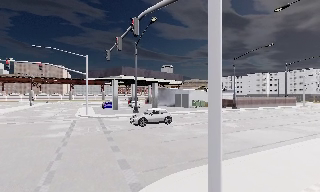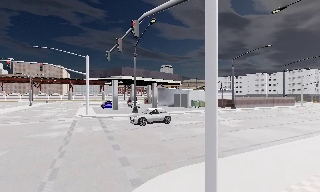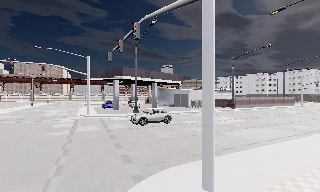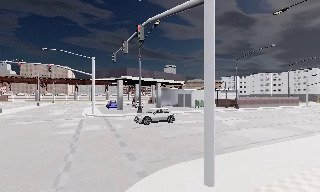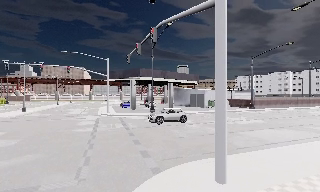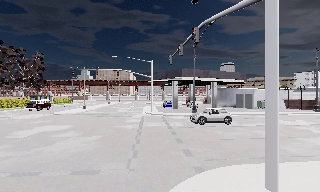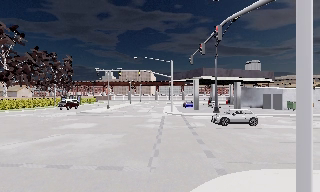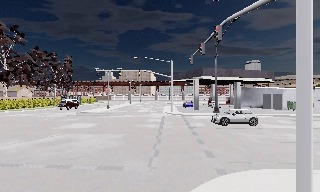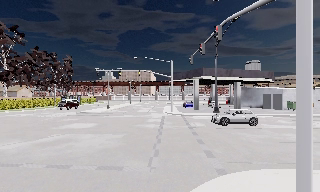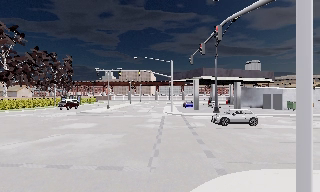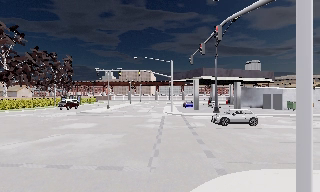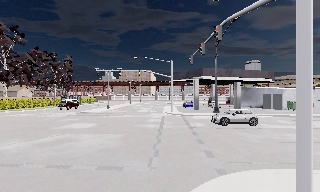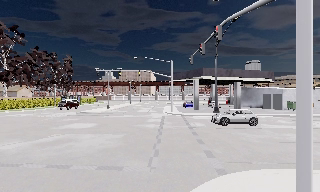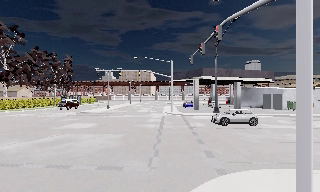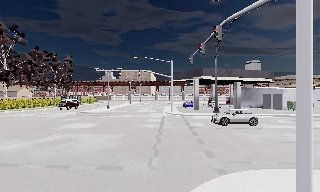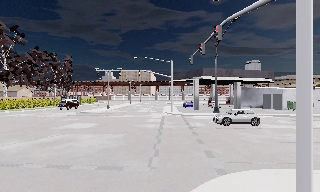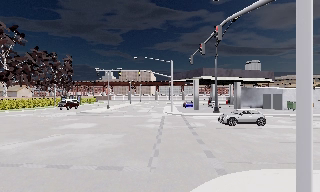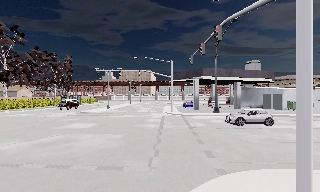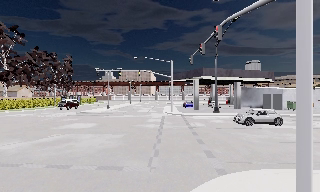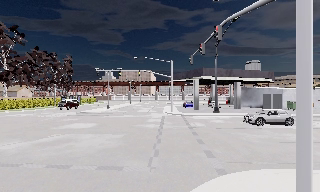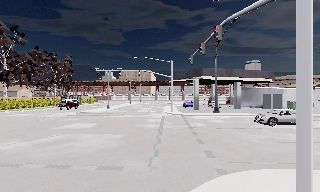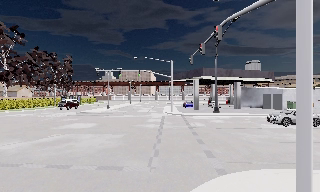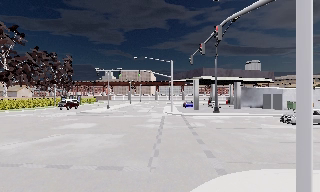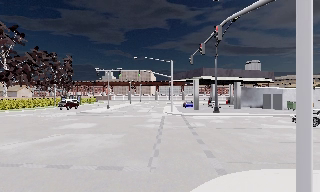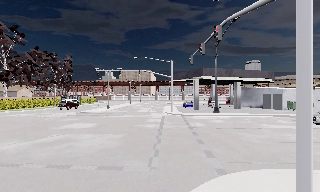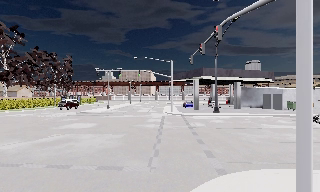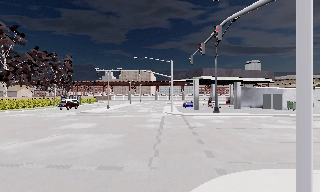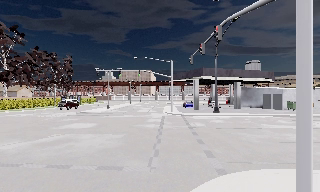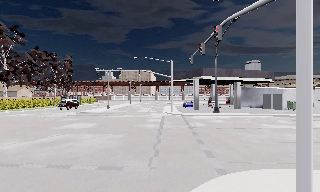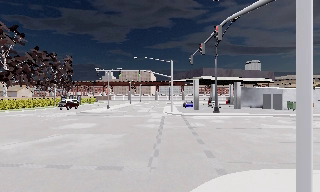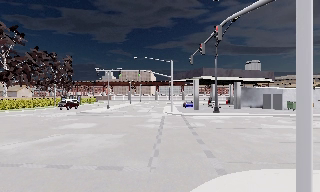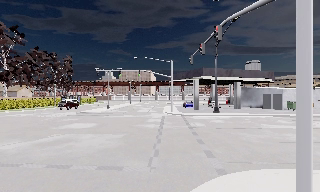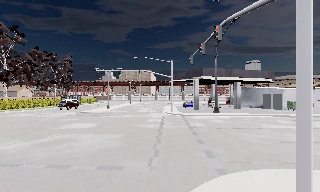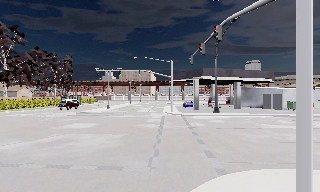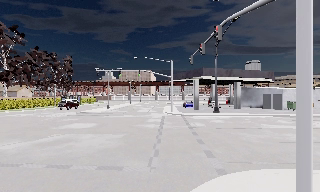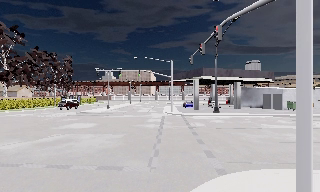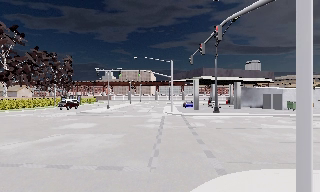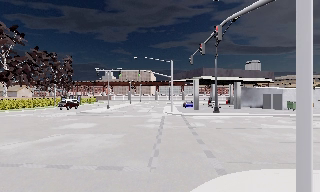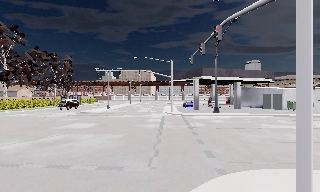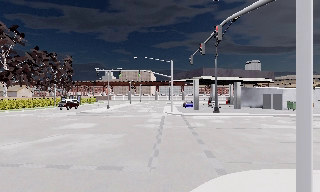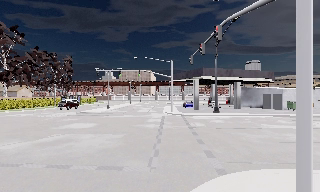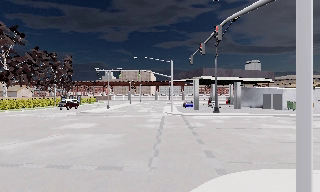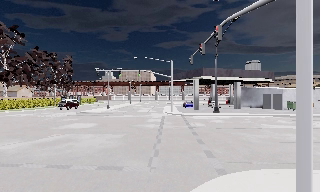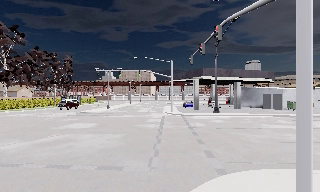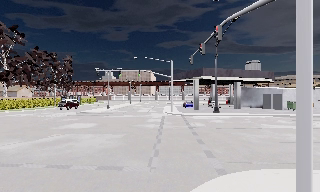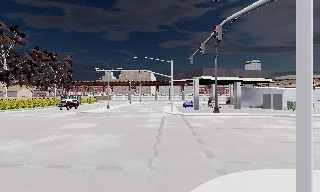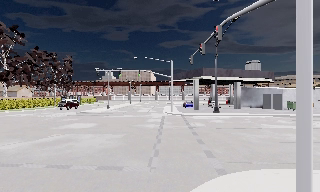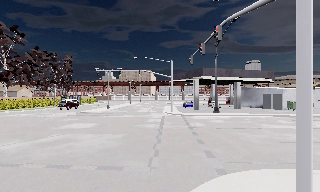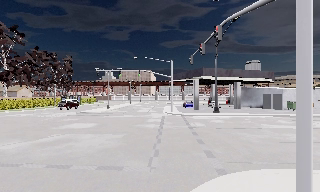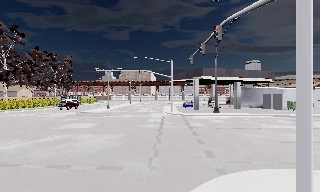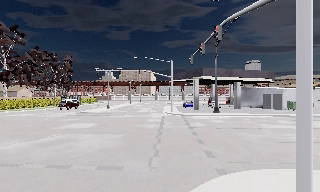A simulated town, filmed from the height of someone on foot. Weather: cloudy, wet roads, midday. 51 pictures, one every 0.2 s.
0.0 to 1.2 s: The camera pans to its left, which is counterclockwise from overhead, by about 30 degrees. It travels backward, about 1.5 m, so what stands in front gets smaller.
1.2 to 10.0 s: The camera keeps its place and its aim.
The film runs backward here.
